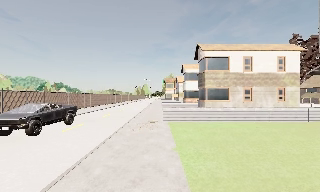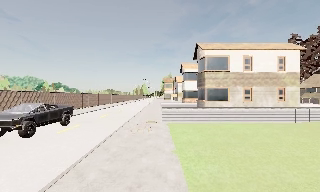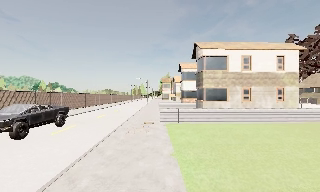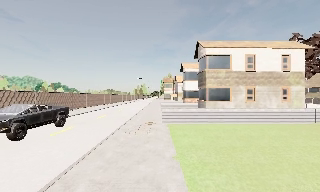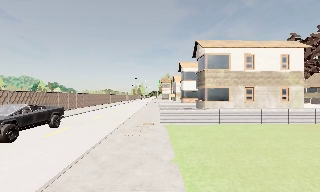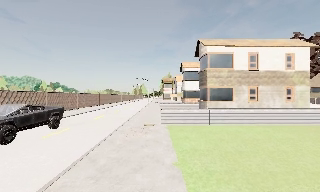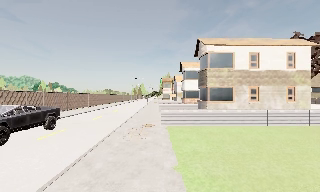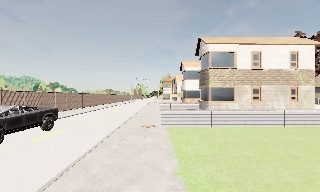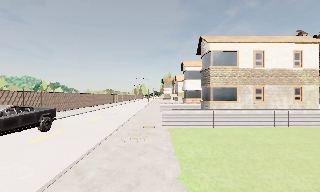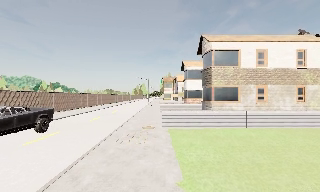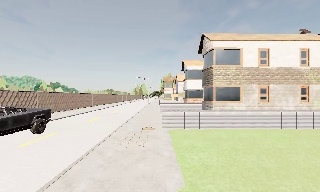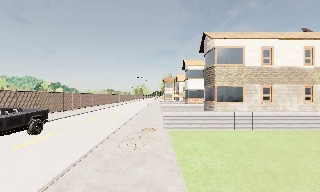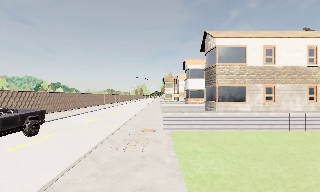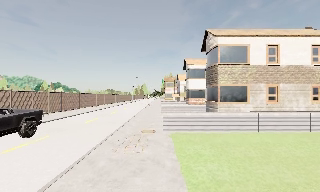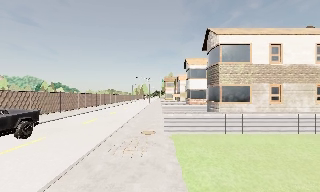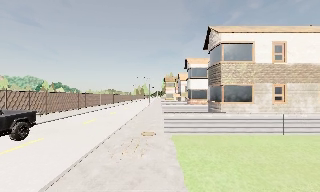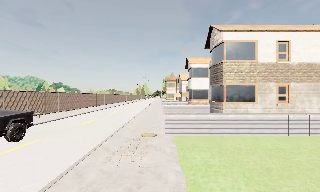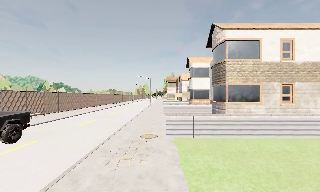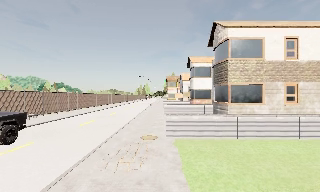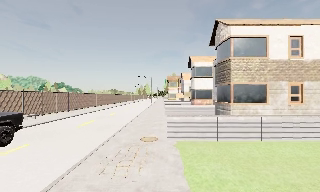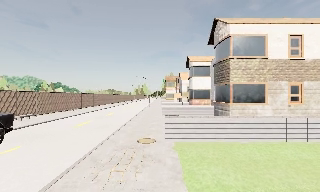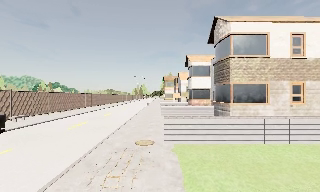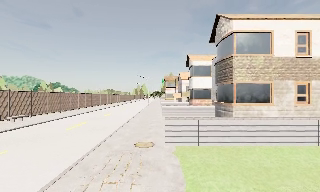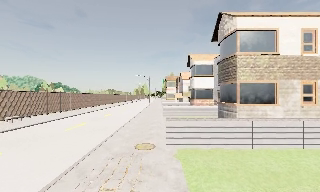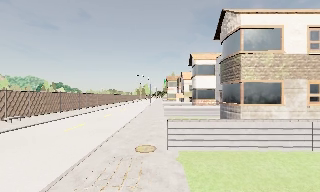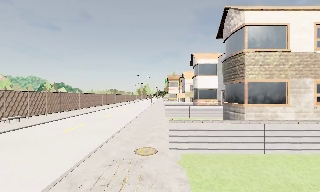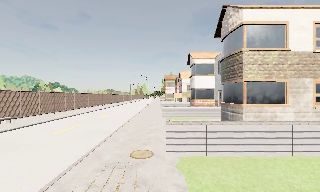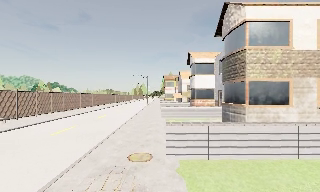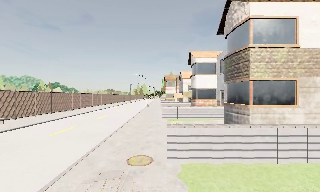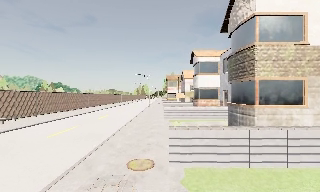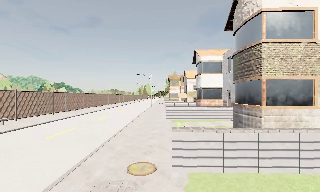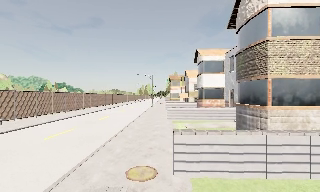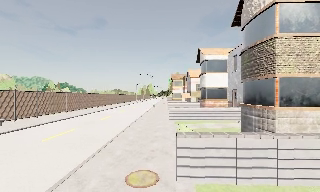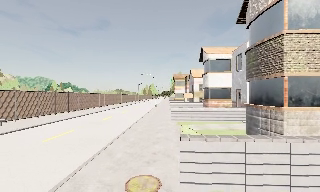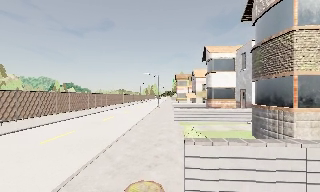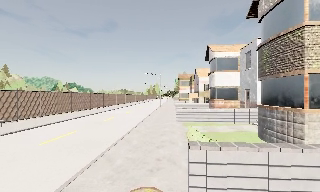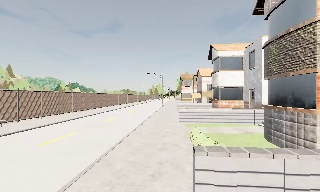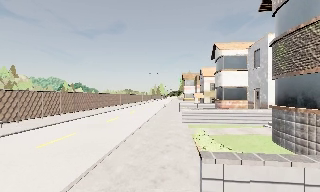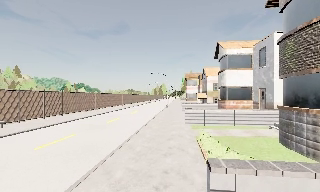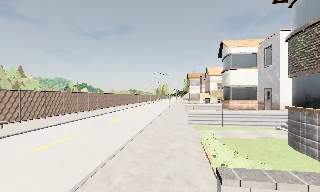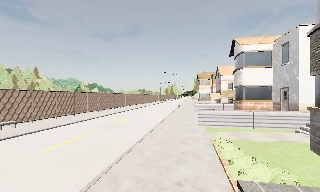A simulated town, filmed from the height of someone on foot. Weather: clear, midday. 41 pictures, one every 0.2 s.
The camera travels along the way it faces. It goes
forward.
0.0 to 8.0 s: The scene slides to the right, as the camera pans about 10 degrees to its left. It travels forward, about 14 m, so what stands in front looms larger.
The film runs forward here.
